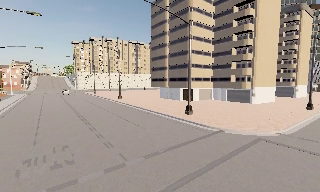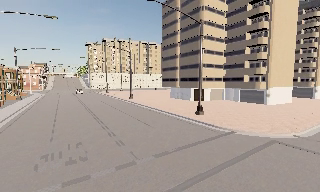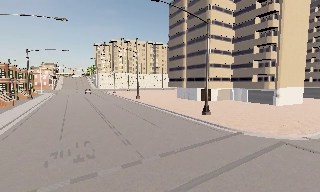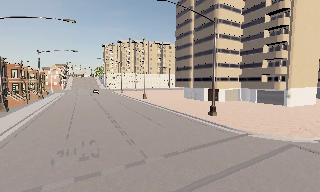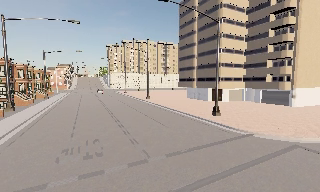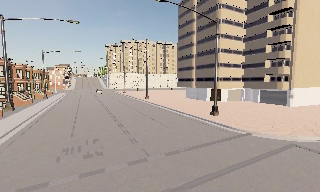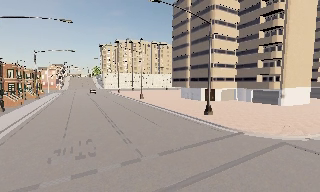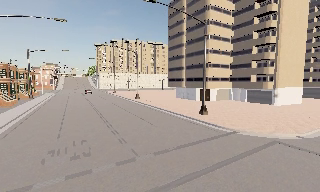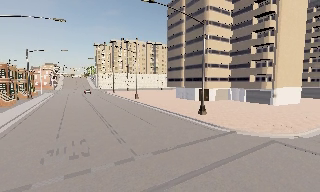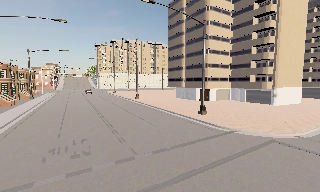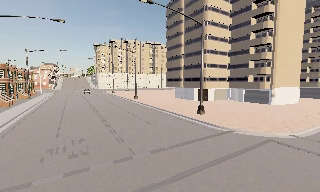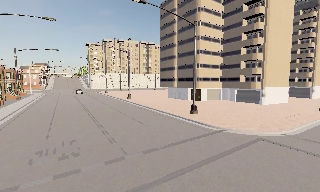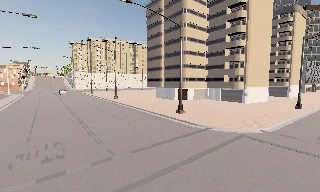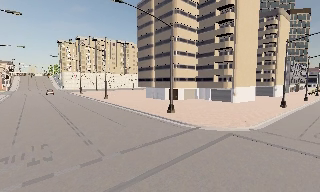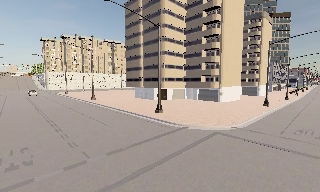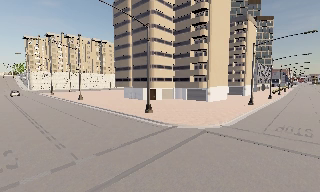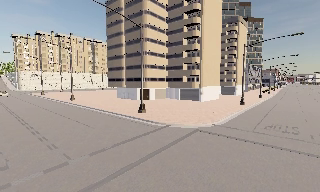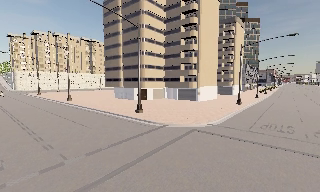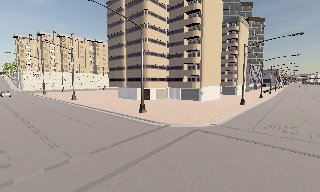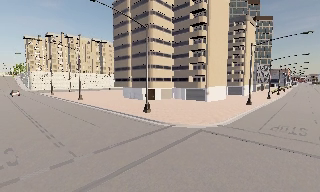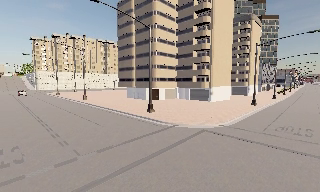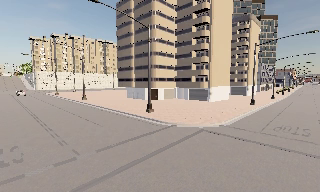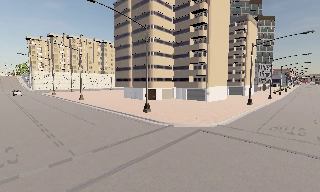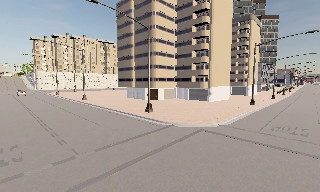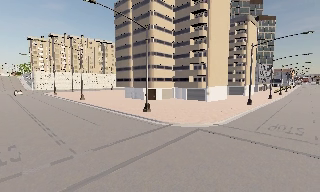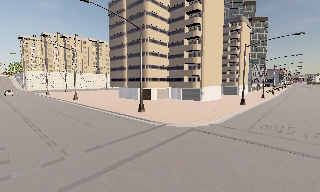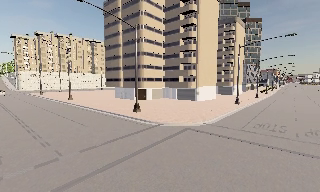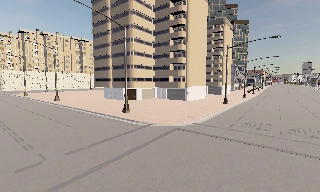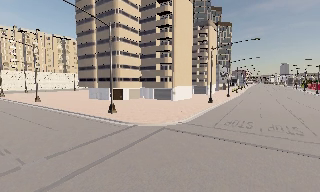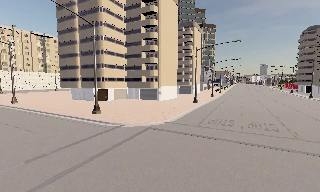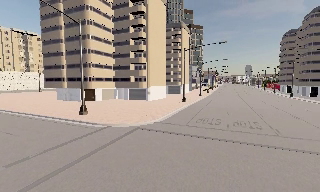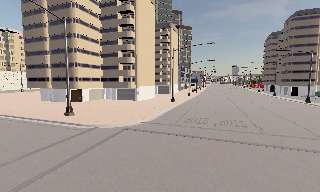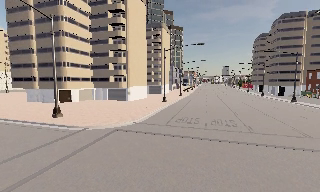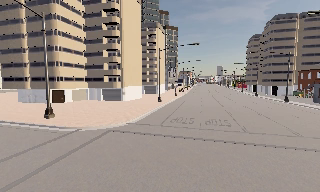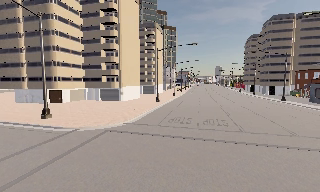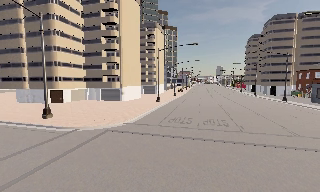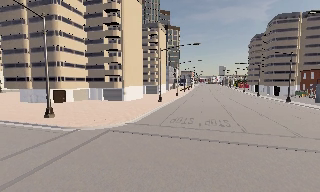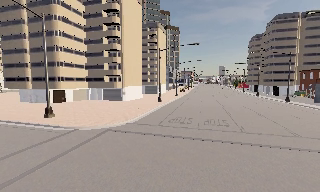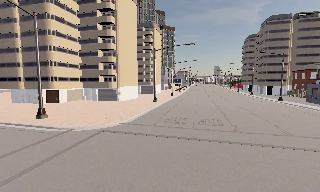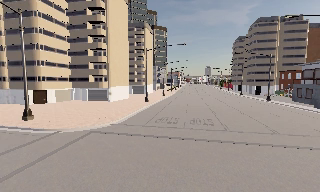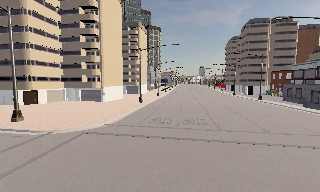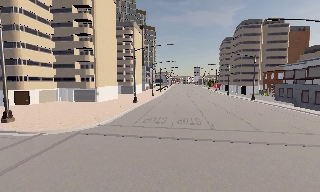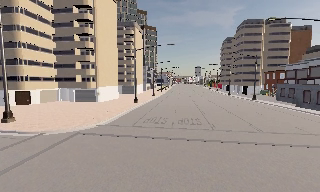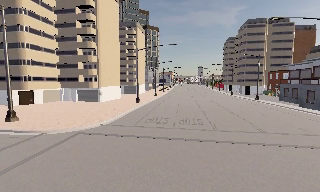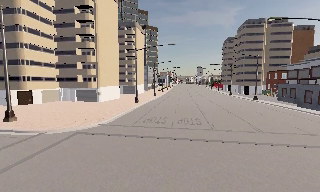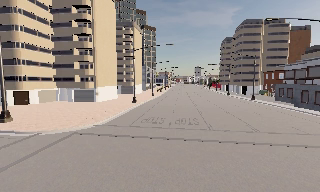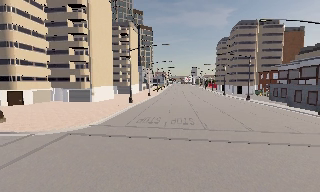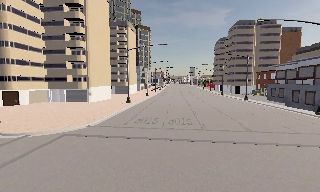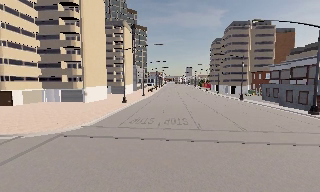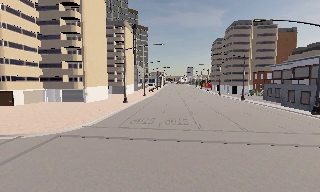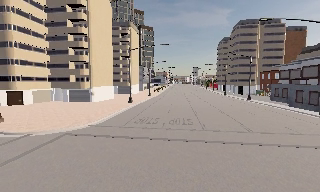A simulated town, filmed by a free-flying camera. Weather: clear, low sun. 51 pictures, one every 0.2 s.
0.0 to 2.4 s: The camera travels to its right and backward, about 1 m, so close, fixed things drift to the left.
2.4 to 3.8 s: The camera swings to its right by about 10 degrees, and the scene slides to the left.
3.8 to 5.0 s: The camera shifts only a little, or ends up much as it began.
5.0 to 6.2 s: The camera swings to its right by about 20 degrees, and the scene slides to the left.
6.2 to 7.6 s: The camera travels to its right, about 0.5 m, so close, fixed things drift to the left.
7.6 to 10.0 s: The camera travels to its right, about 1 m, so close, fixed things drift to the left.
The film runs forward here.
